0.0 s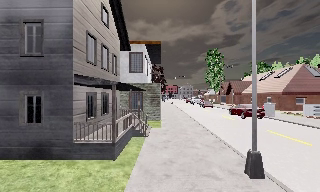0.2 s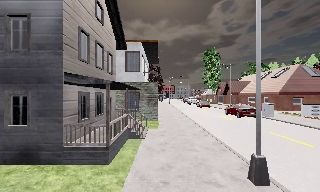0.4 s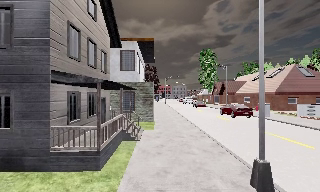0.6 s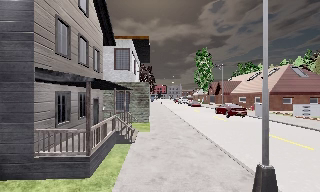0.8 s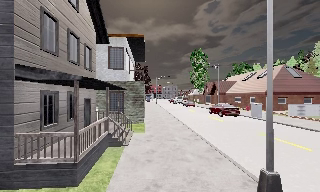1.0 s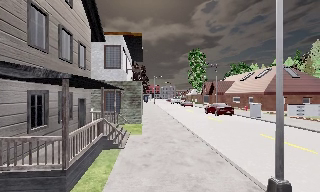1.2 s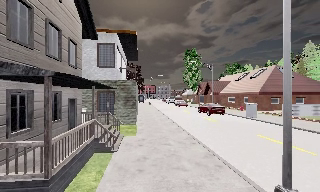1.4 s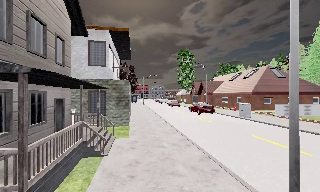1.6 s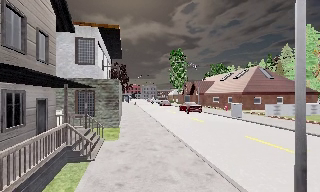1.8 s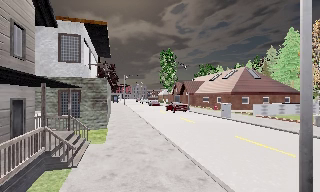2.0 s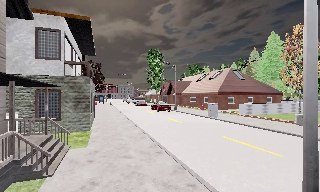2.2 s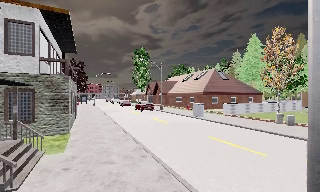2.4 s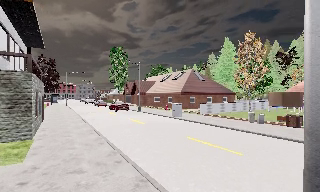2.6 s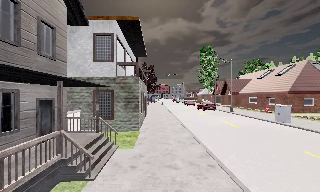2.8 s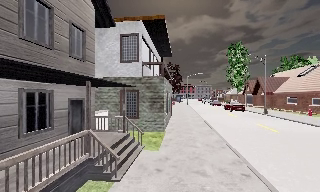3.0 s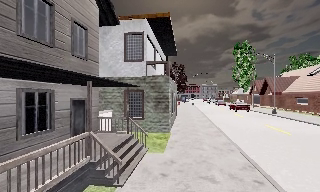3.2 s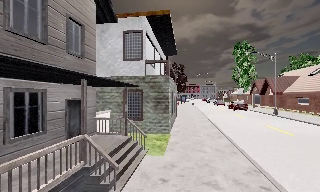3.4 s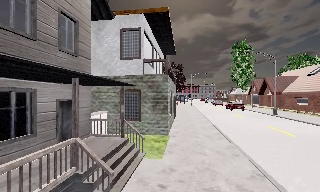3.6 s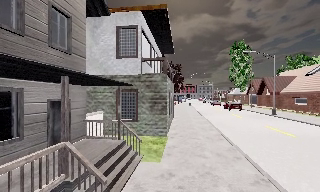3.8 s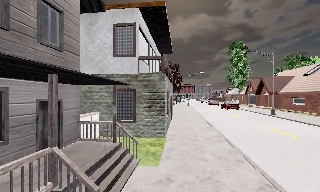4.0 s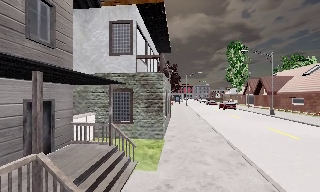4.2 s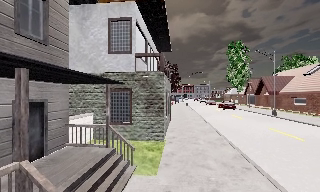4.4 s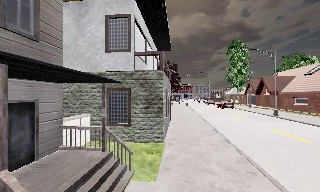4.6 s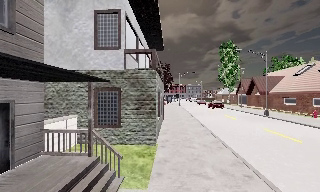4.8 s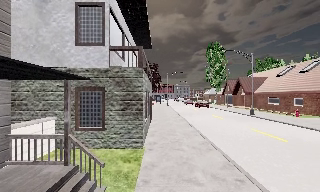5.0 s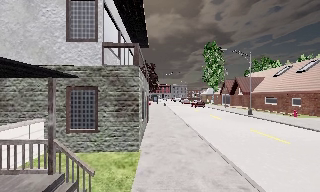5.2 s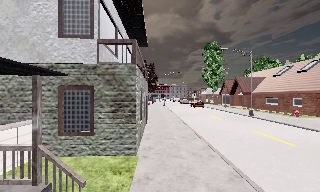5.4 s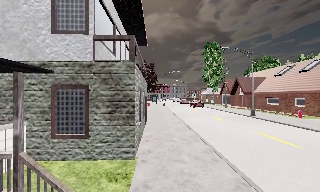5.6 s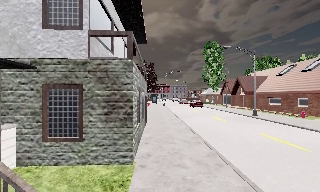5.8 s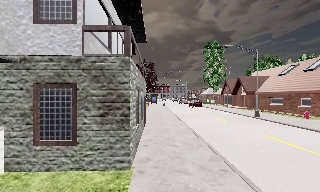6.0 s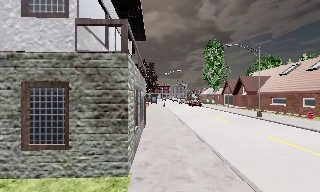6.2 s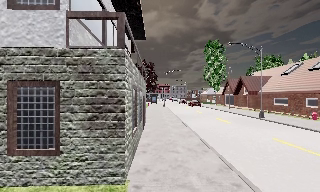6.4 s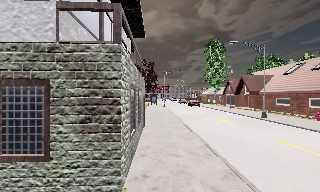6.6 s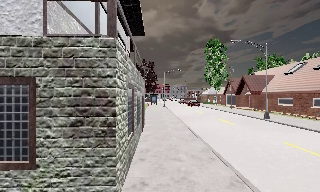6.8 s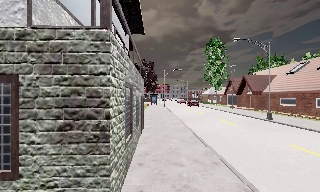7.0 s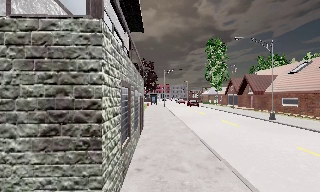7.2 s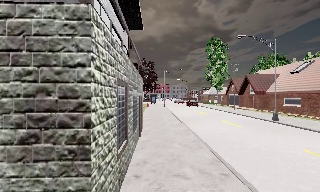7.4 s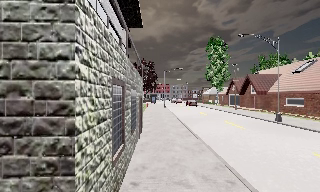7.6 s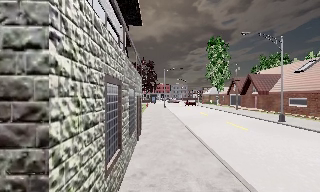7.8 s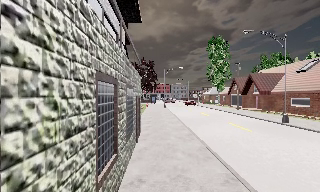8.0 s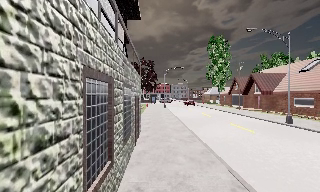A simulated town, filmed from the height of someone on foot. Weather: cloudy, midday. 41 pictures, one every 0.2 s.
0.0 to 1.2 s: The camera travels forward, about 2 m, so what stands in front looms larger.
1.2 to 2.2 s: The camera swings to its right by about 20 degrees, and the scene slides to the left. It travels forward, about 2 m, so what stands in front looms larger.
2.2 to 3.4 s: The camera swings to its left by about 35 degrees, and the scene slides to the right. It travels forward, about 2 m.
3.4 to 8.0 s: The scene slides to the left, as the camera pans about 10 degrees to its right. It travels forward, about 9 m, so what stands in front looms larger.
The film runs forward here.
